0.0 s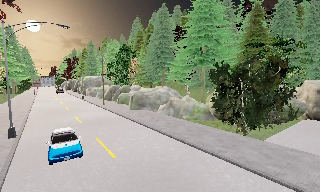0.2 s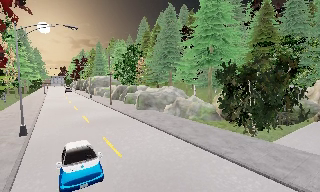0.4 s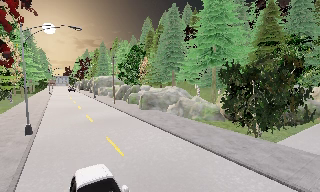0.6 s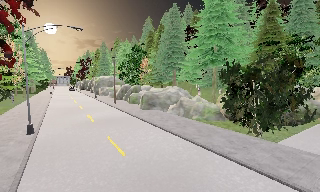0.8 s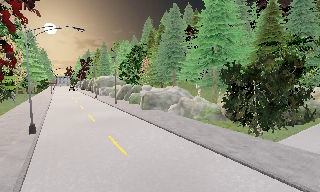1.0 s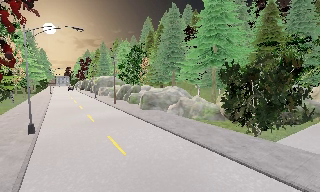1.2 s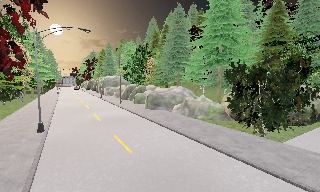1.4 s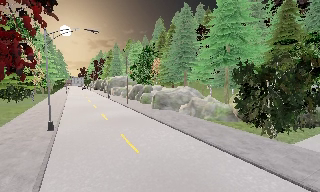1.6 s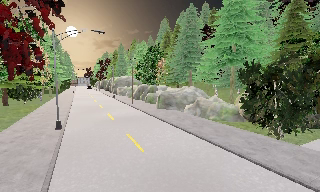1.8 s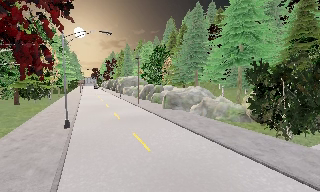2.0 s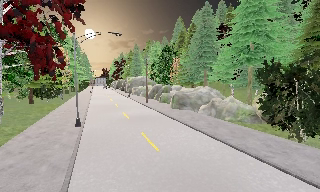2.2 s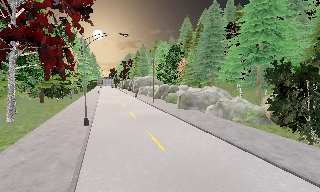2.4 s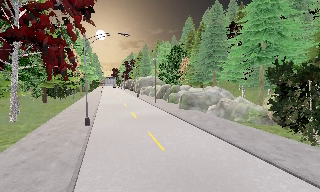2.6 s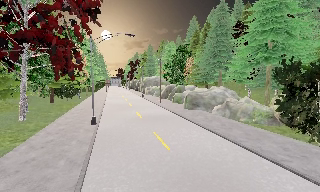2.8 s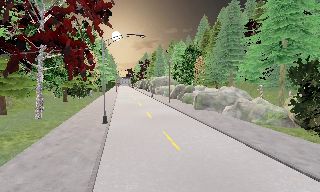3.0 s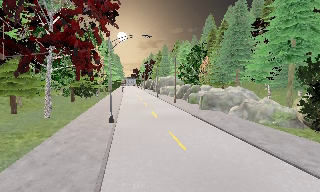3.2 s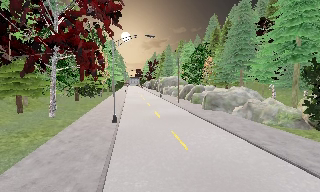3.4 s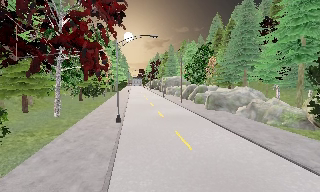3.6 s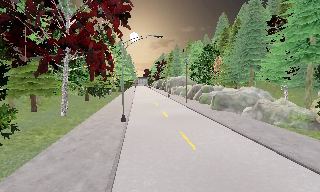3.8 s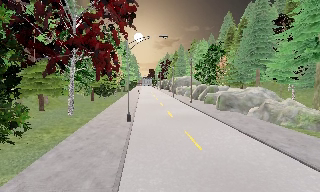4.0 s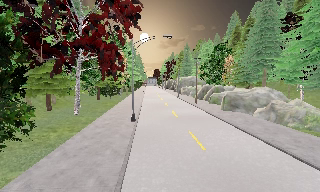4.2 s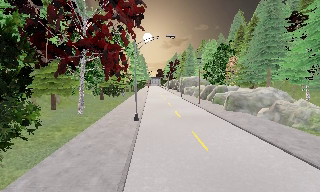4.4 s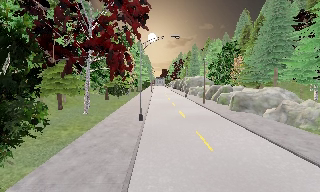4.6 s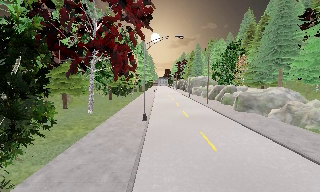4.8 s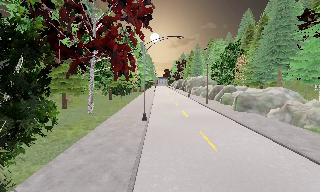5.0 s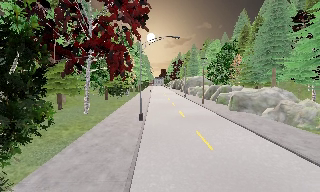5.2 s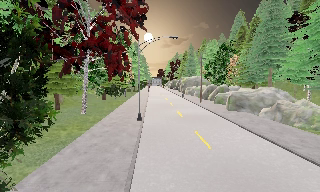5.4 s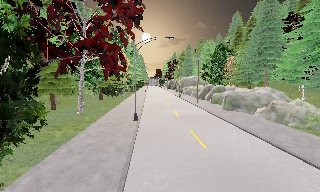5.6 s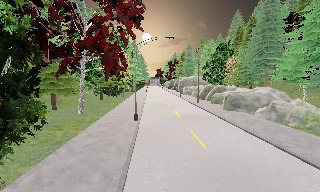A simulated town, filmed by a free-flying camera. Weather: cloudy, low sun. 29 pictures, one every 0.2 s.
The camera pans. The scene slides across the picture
to the right.
The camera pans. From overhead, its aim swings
counterclockwise.
0.0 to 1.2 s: The camera shifts only a little, or ends up much as it began.
1.2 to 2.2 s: The scene slides to the right, as the camera pans about 10 degrees to its left.
2.2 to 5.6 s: The scene slides to the right, as the camera pans about 15 degrees to its left. It travels backward, about 0.5 m, so what stands in front gets smaller.
The film runs forward here.
